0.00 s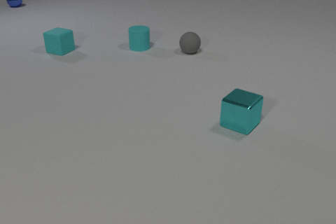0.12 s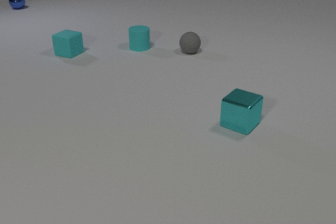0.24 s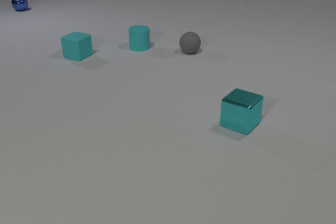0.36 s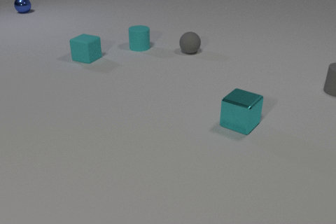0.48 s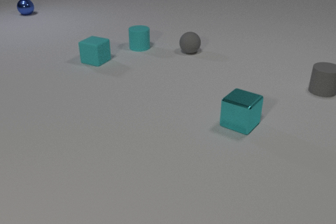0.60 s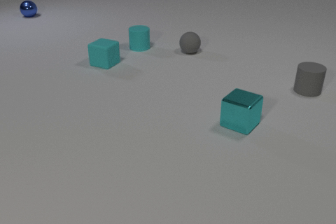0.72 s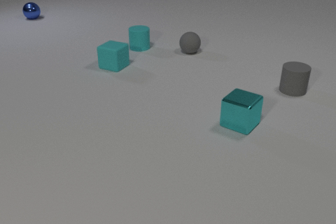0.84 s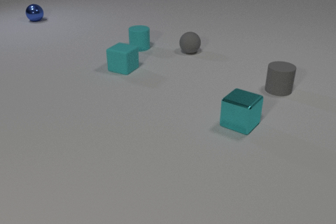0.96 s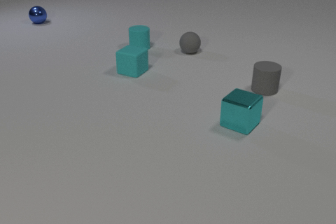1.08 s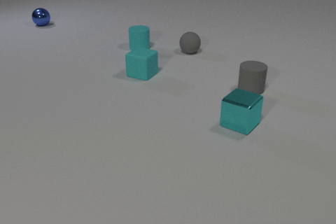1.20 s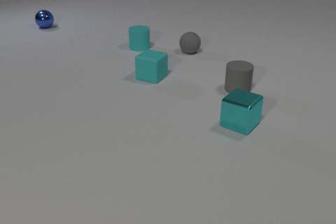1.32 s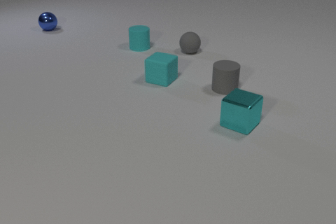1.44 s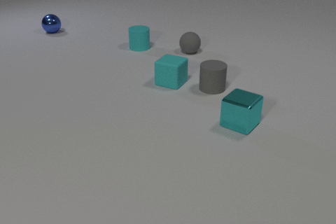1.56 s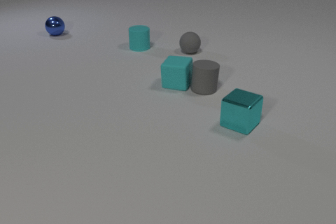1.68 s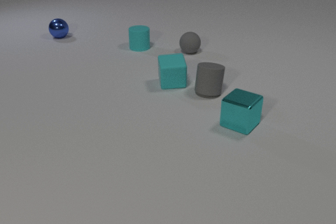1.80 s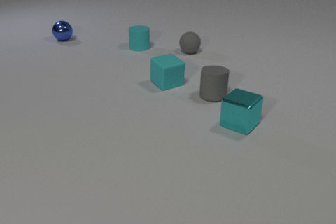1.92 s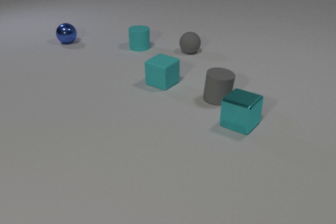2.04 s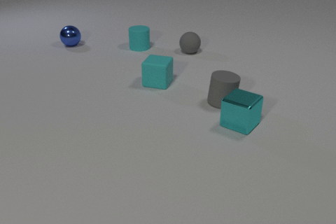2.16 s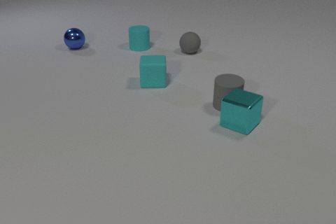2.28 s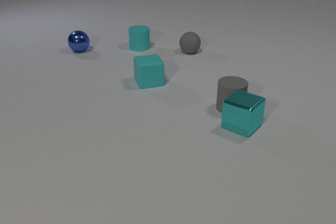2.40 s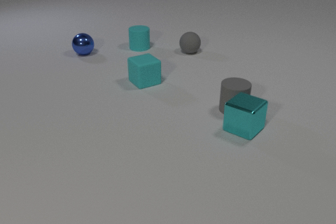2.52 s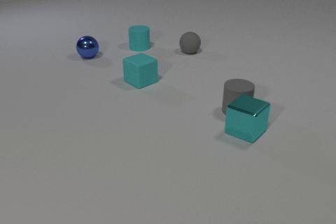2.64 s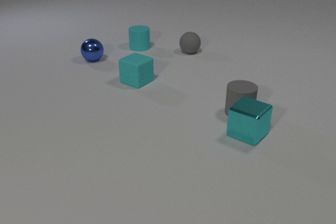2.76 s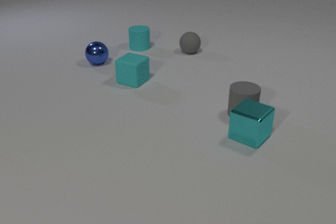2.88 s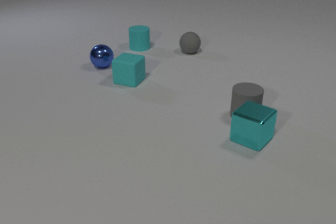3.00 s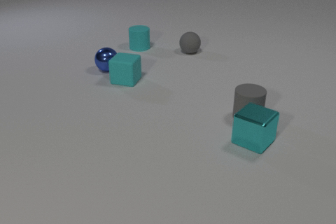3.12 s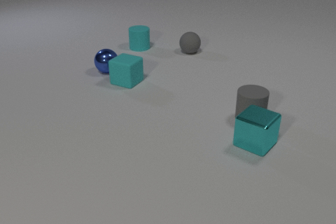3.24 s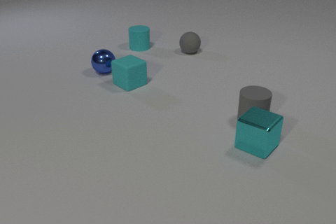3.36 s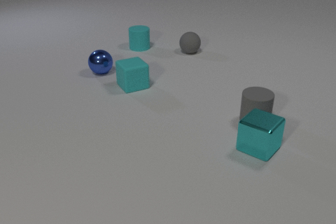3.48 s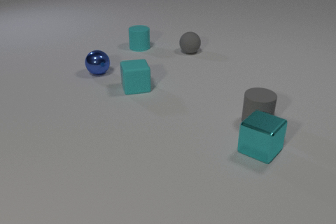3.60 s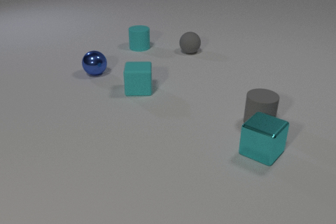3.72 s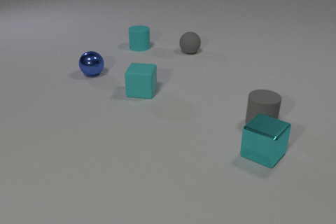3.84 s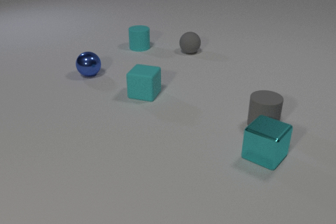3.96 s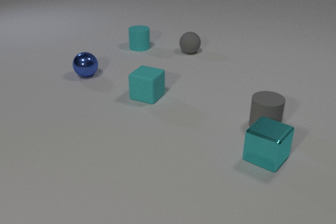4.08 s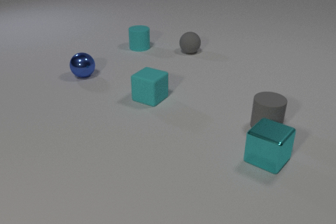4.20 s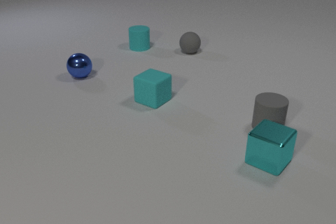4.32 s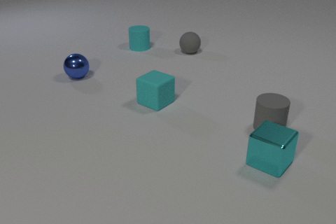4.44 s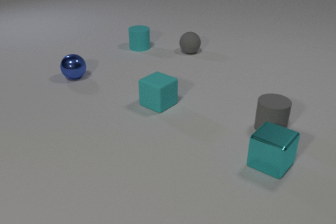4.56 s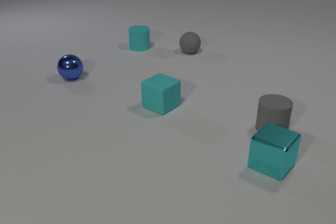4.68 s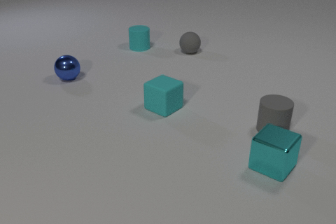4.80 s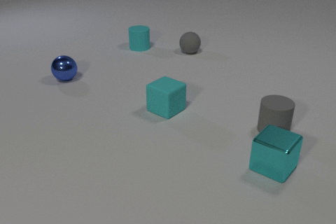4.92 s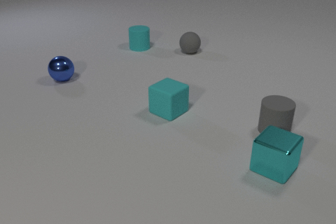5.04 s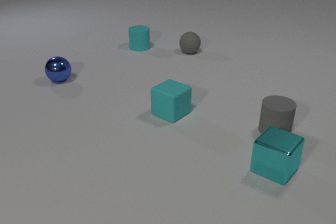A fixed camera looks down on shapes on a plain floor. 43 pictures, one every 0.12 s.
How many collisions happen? 3.
Are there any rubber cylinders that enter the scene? yes.
What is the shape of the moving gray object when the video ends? cylinder.
0.00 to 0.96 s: The gray rubber cylinder comes in at the right edge, slides to the left. The cyan rubber cube slides to the right and toward the camera. The blue metal sphere rolls toward the camera.
0.96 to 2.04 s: The gray rubber cylinder slides to the left and toward the camera. The cyan rubber cube slides toward the camera and to the right, spins so that its near face slides to the right, counterclockwise seen from above. The blue metal sphere rolls toward the camera. The gray rubber cylinder and the cyan rubber cube collide.
2.04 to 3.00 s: The gray rubber cylinder slides to the right and toward the camera. The cyan rubber cube slides to the left, spins so that its near face slides to the right, counterclockwise seen from above. The cyan metal cube slides toward the camera and to the right. The blue metal sphere rolls toward the camera and to the right. The gray rubber cylinder and the cyan metal cube collide.
3.00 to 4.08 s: The gray rubber cylinder slides to the right and toward the camera. The cyan rubber cube slides toward the camera and to the right, spins clockwise seen from above by about 105 degrees, its near face sliding to the left. The cyan metal cube slides toward the camera and to the right. The blue metal sphere rolls to the left and toward the camera. The cyan rubber cube and the blue metal sphere collide.
4.08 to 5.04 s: The gray rubber cylinder slides to the right. The cyan rubber cube slides toward the camera and to the right. The cyan metal cube slides toward the camera and to the right. The blue metal sphere rolls to the left.
